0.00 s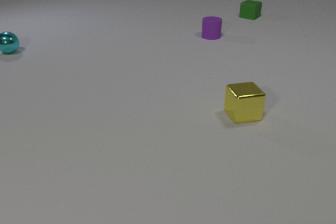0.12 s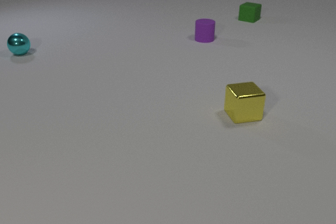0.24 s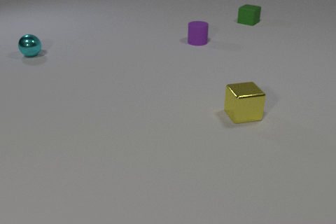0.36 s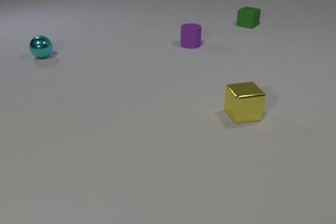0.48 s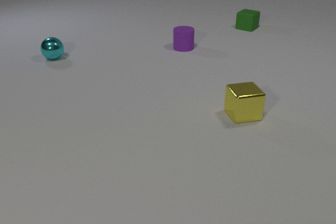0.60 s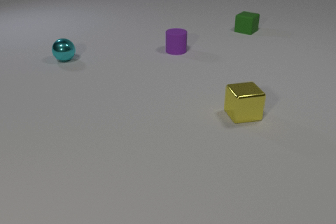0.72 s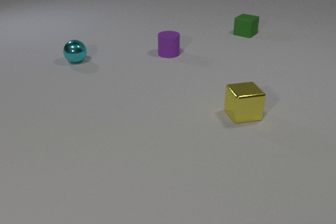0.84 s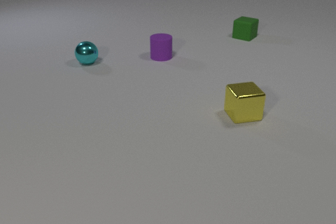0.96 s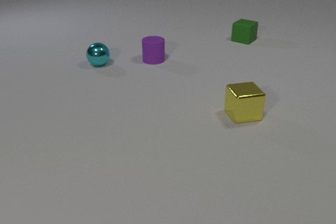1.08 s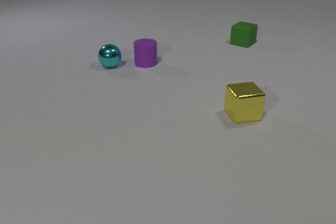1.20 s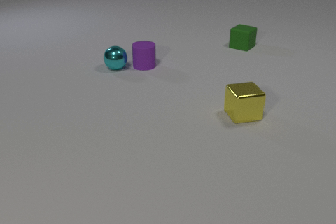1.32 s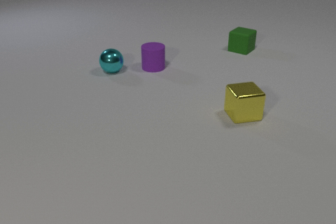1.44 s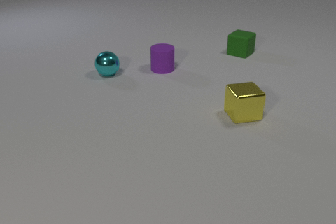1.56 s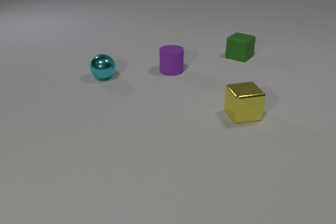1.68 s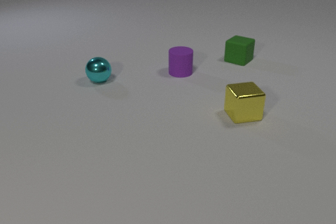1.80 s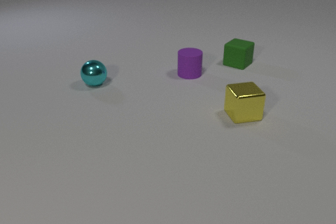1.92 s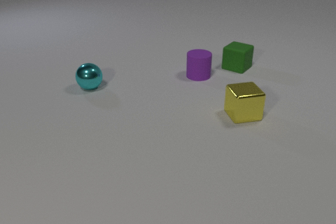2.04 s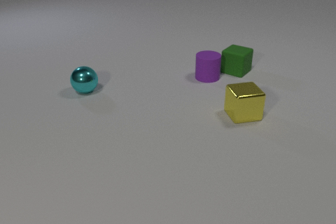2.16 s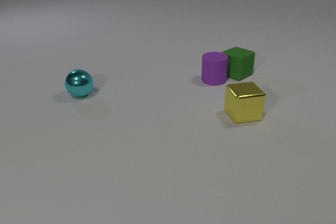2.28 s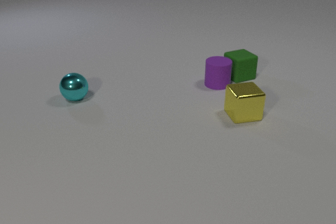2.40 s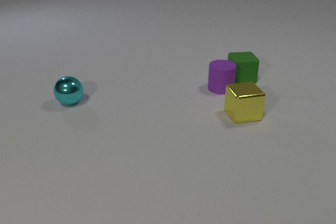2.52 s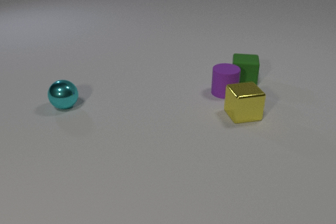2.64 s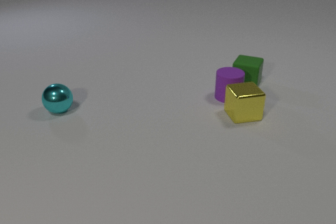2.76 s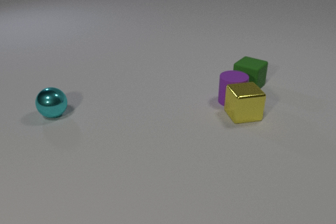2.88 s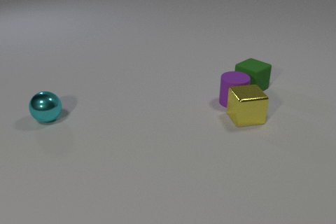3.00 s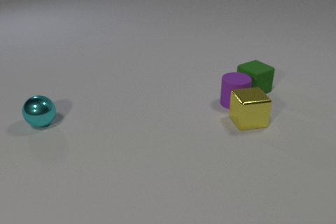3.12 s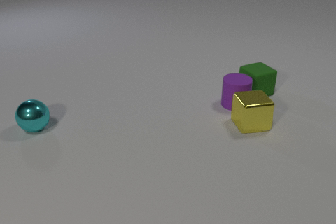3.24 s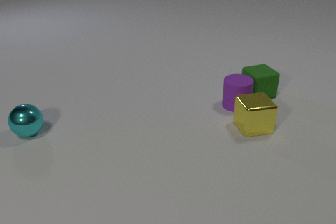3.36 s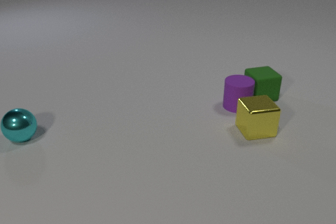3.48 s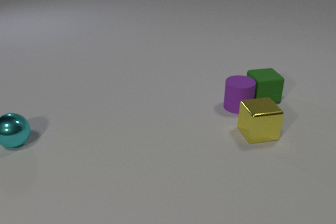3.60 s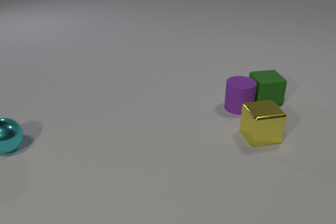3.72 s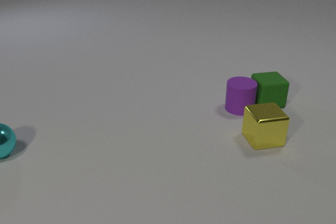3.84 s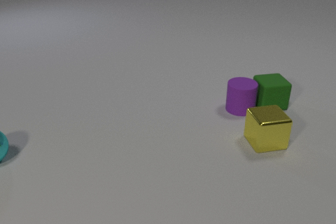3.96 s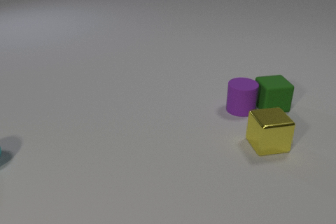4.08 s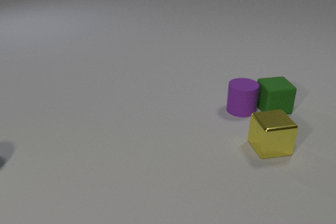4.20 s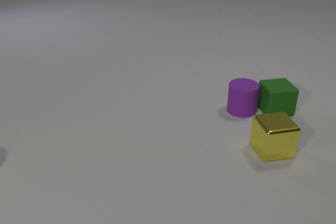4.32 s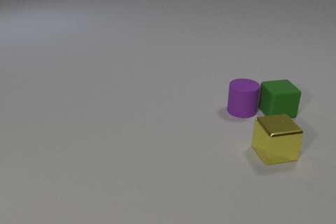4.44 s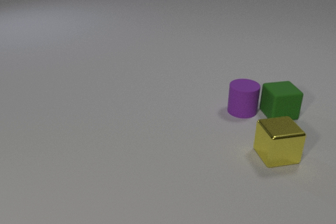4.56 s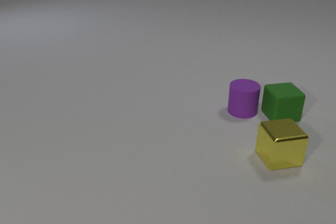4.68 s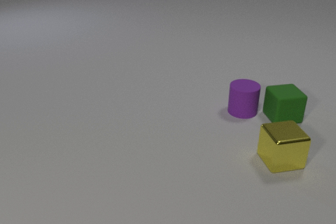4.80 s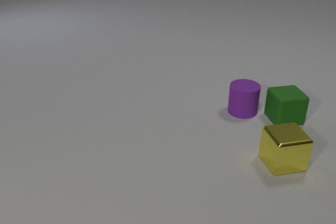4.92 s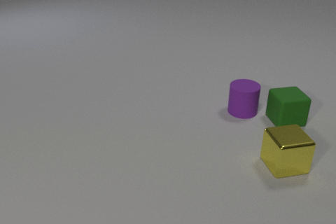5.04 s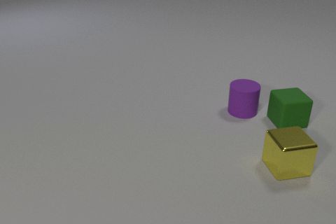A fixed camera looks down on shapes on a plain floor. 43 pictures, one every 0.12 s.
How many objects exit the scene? 1.
How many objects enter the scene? 0.
What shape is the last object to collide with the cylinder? cube.
0.00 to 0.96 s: The cyan metal sphere rolls to the right and toward the camera. The purple rubber cylinder slides toward the camera and to the left. The green rubber cube slides toward the camera.
0.96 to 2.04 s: The cyan metal sphere rolls toward the camera. The purple rubber cylinder slides to the right and toward the camera. The green rubber cube slides toward the camera. The cyan metal sphere and the purple rubber cylinder collide.
2.04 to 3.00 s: The cyan metal sphere rolls toward the camera and to the left. The purple rubber cylinder slides toward the camera and to the right. The green rubber cube slides toward the camera and to the right, spins clockwise seen from above by about 105 degrees, its near face sliding to the left. The yellow metal cube slides toward the camera. The purple rubber cylinder and the green rubber cube collide. The purple rubber cylinder and the yellow metal cube collide.
3.00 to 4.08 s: The cyan metal sphere rolls toward the camera and to the left, leaves at the left edge. The purple rubber cylinder slides toward the camera and to the right. The green rubber cube slides toward the camera and to the right, spins so that its near face slides to the left, clockwise seen from above. The yellow metal cube slides toward the camera and to the right.
4.08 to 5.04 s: The green rubber cube slides toward the camera and to the right. The yellow metal cube slides toward the camera and to the right.
